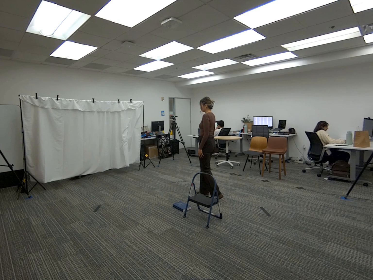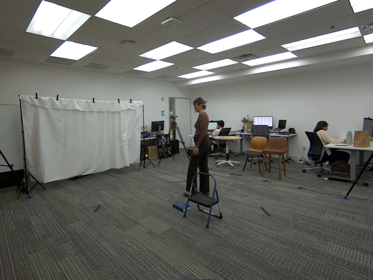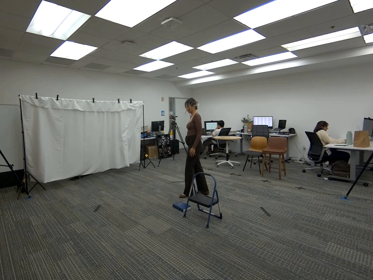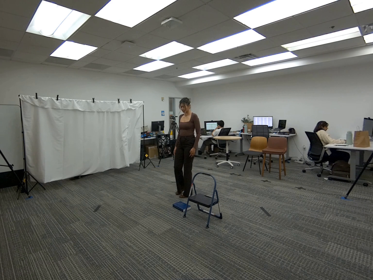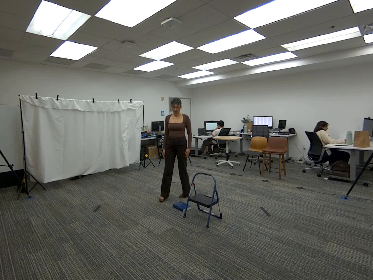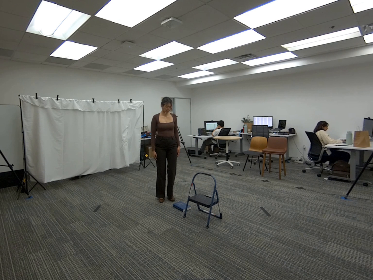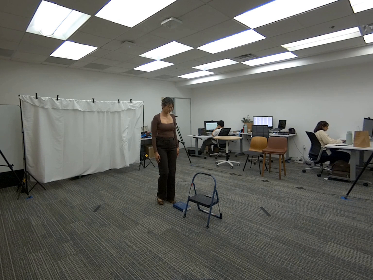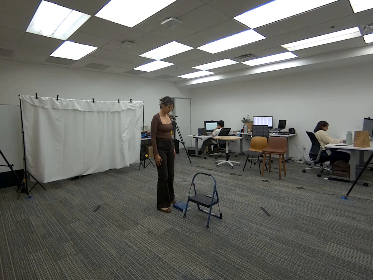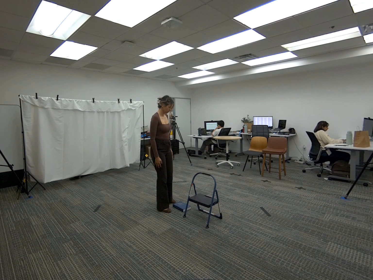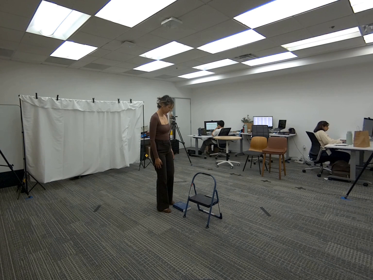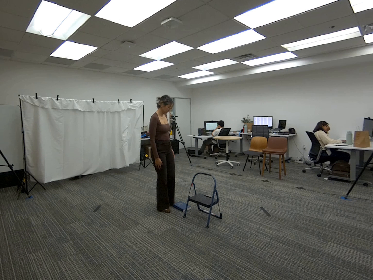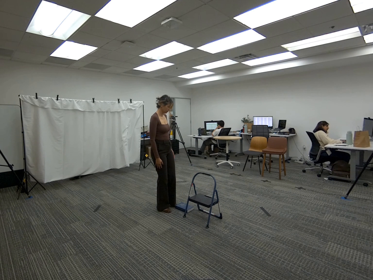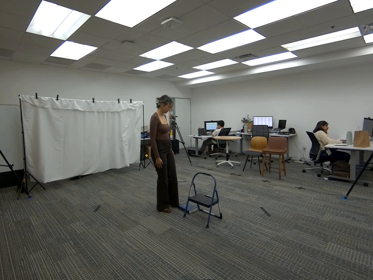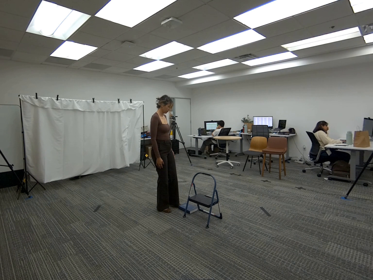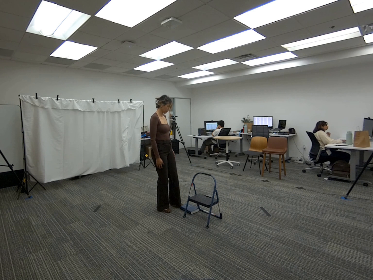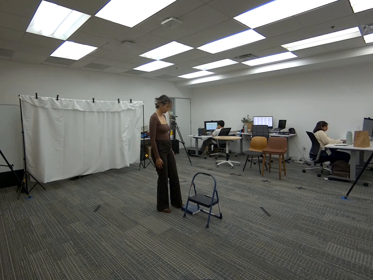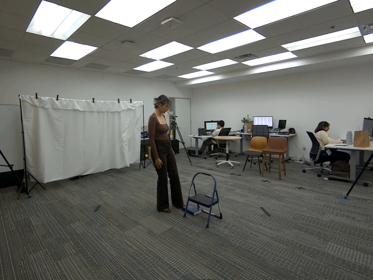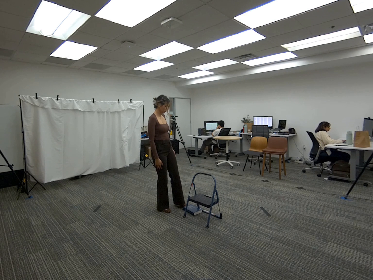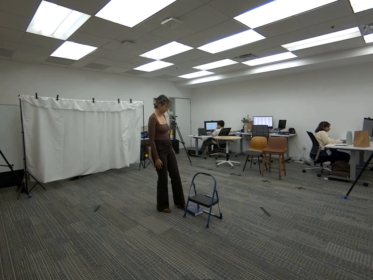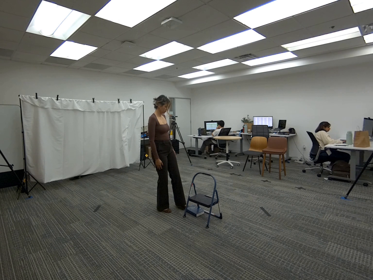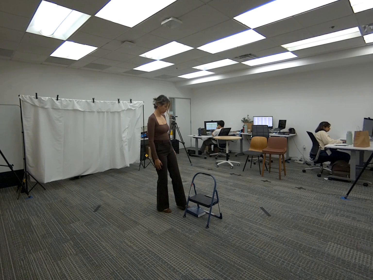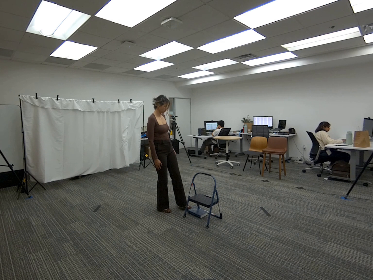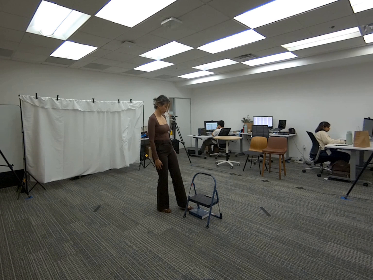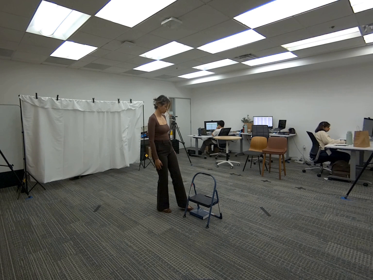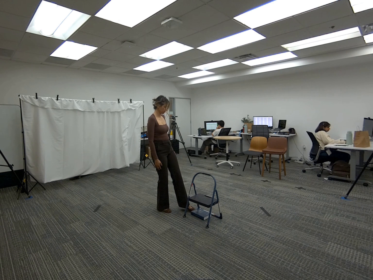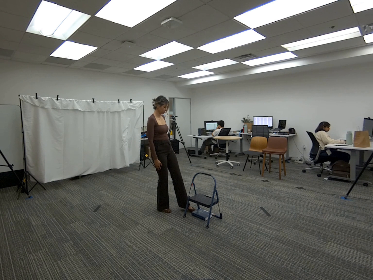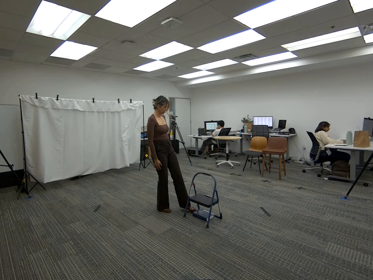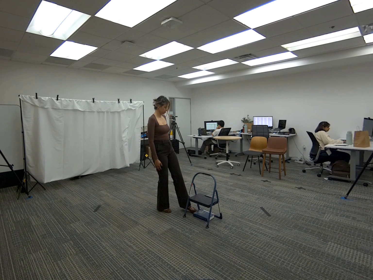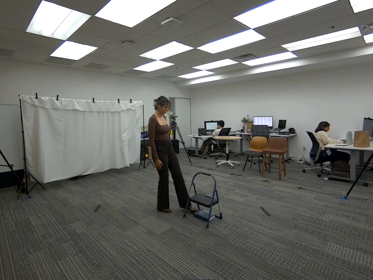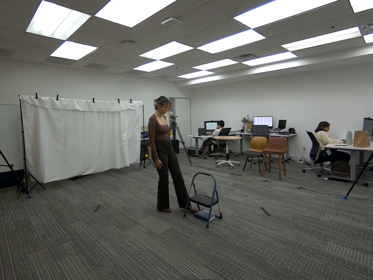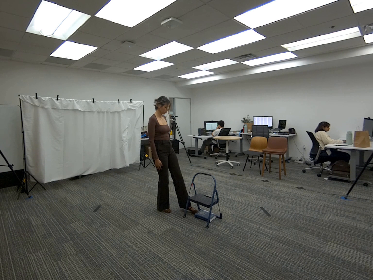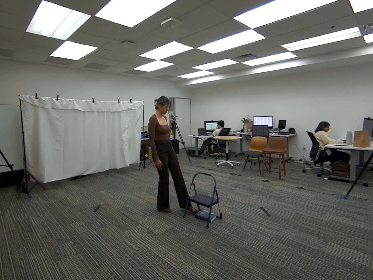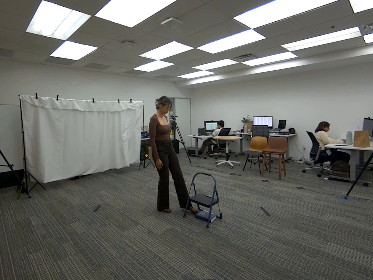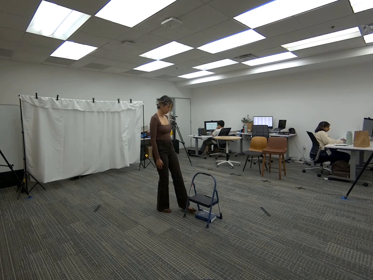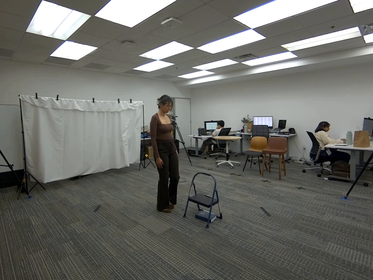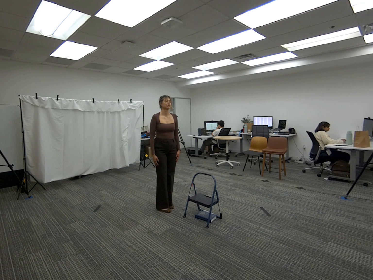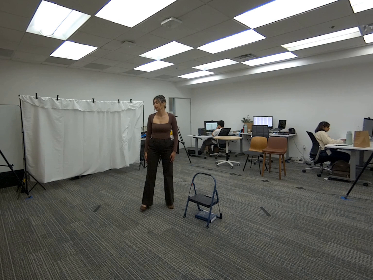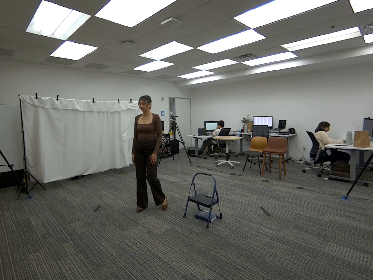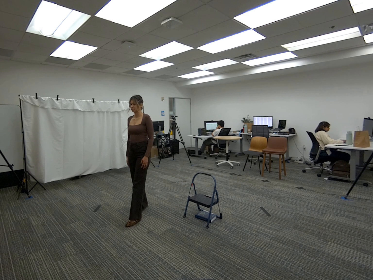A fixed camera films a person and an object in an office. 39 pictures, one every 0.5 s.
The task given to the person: Walk over to the dark blue book near the step ladder and push the dark blue book underneath the step ladder using your left foot.
